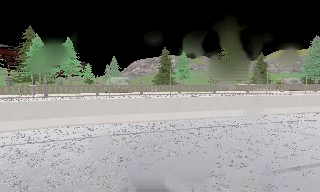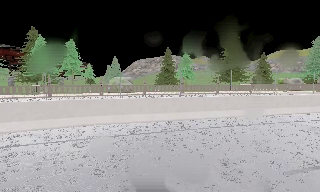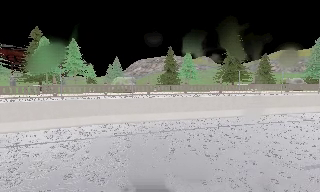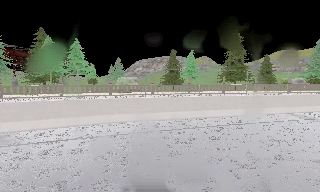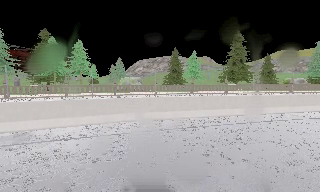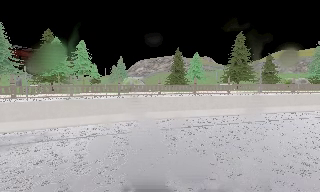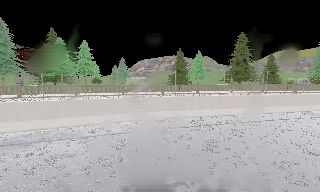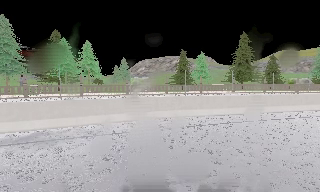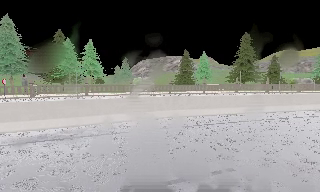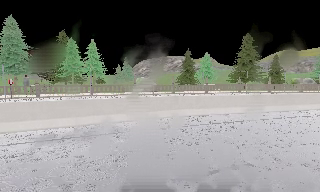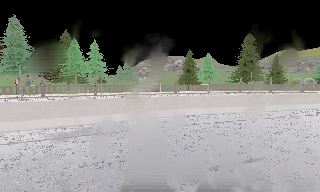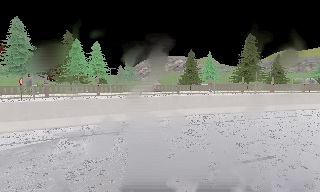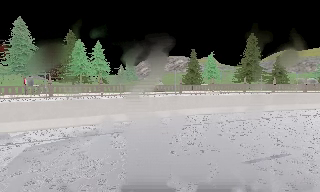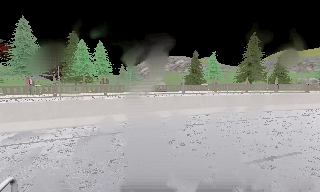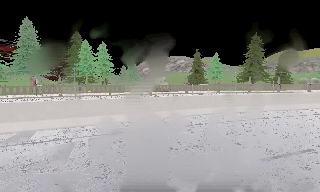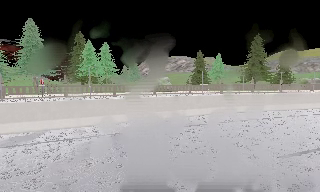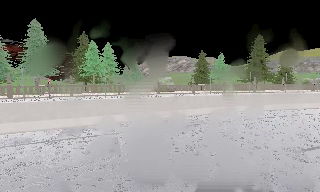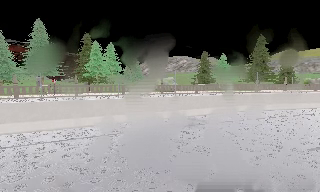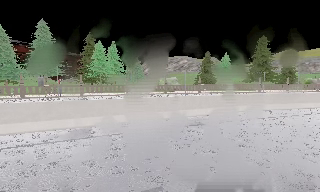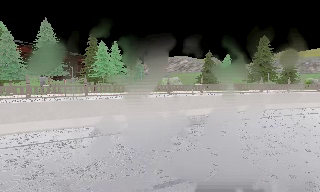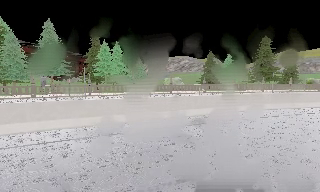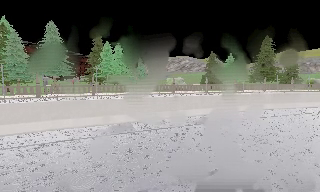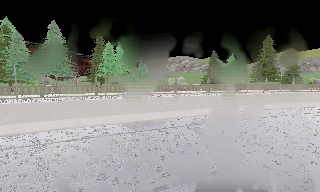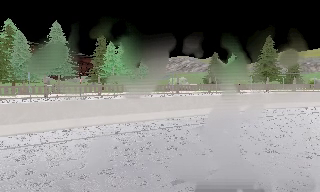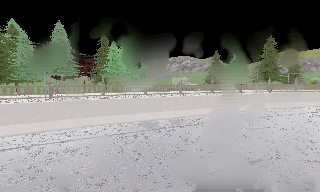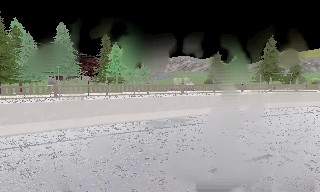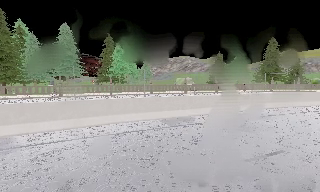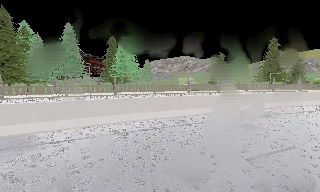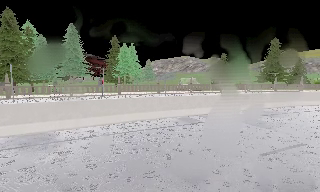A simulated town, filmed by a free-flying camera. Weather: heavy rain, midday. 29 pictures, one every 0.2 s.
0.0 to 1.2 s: The camera travels to its left, about 3.5 m, so close, fixed things drift to the right.
1.2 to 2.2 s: The camera travels to its left and backward, about 3 m, so close, fixed things drift to the right.
2.2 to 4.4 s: The camera travels to its left, about 6 m, so close, fixed things drift to the right.
4.4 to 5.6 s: The camera travels to its left and backward, about 3 m, so close, fixed things drift to the right.
The film runs backward here.
